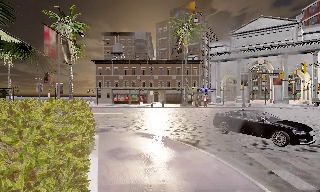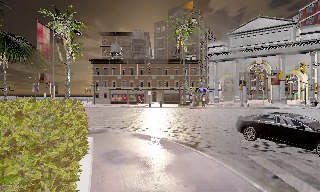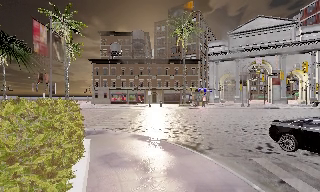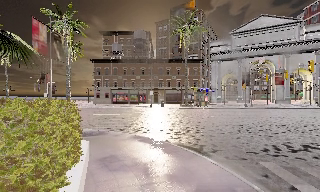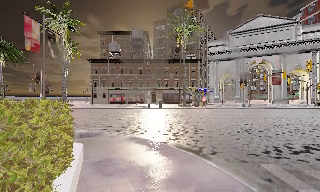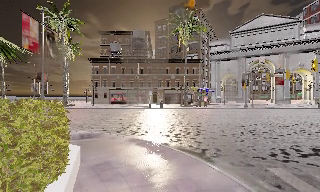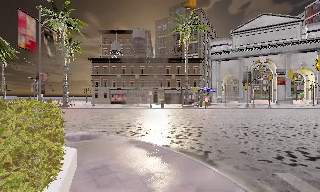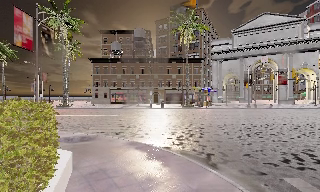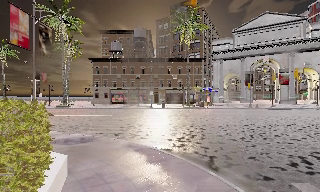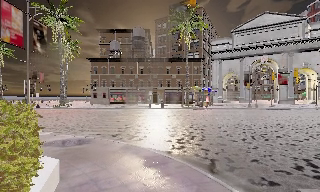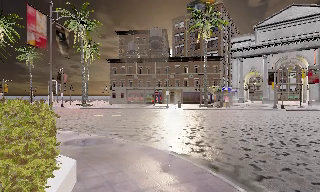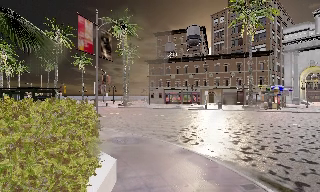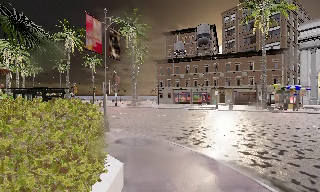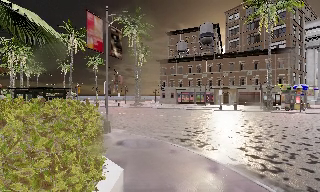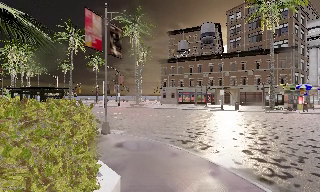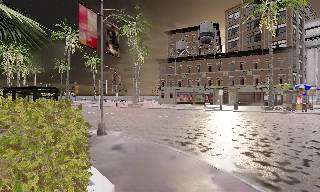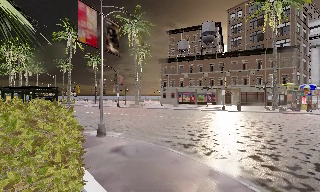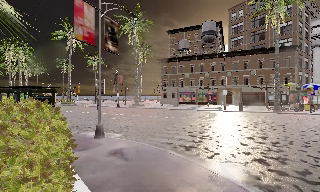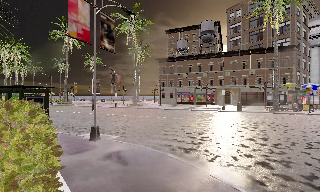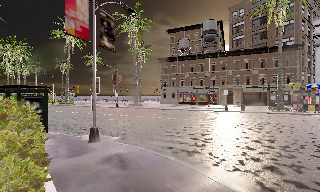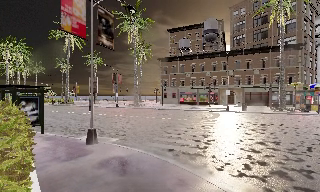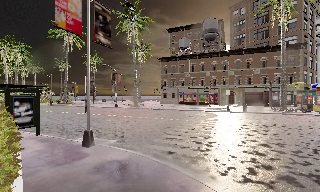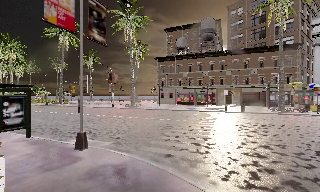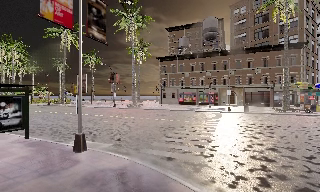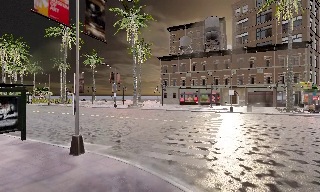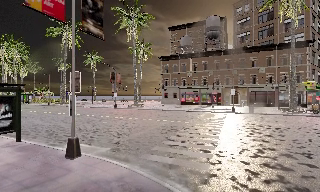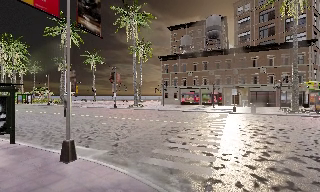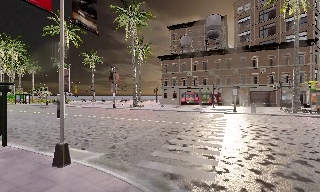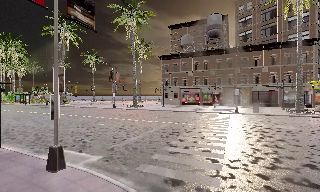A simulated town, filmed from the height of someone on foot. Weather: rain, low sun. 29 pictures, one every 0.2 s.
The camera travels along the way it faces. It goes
forward.
0.0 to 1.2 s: The camera travels forward, about 1.5 m, so what stands in front looms larger.
1.2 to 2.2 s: The camera pans to its left, which is counterclockwise from overhead, by about 20 degrees. It travels forward, about 1.5 m, so what stands in front looms larger.
2.2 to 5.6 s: The camera travels forward, about 5 m, so what stands in front looms larger.
The film runs forward here.
